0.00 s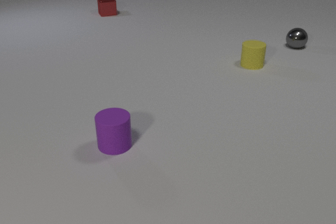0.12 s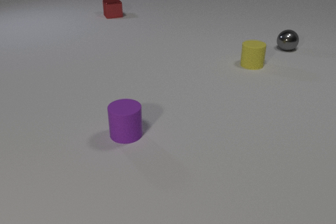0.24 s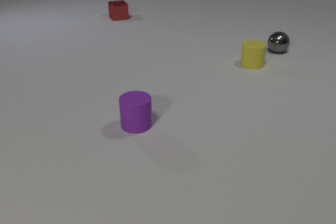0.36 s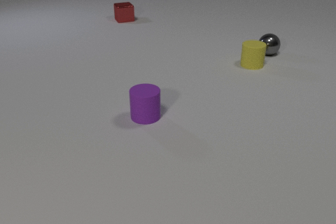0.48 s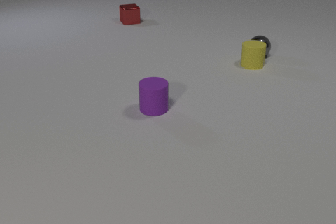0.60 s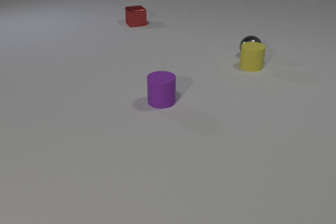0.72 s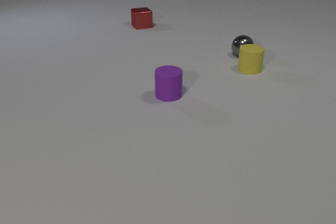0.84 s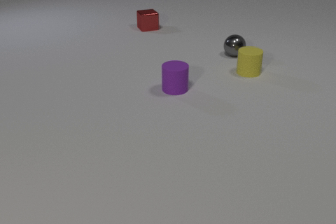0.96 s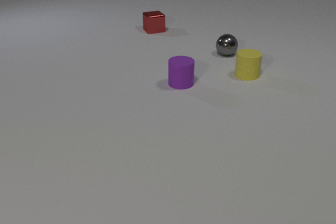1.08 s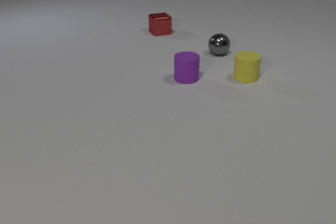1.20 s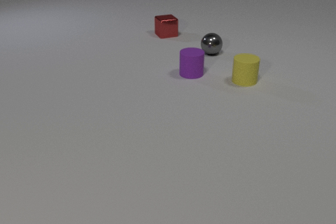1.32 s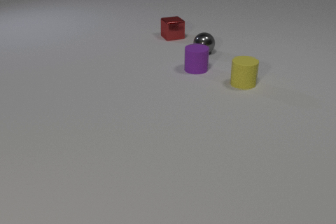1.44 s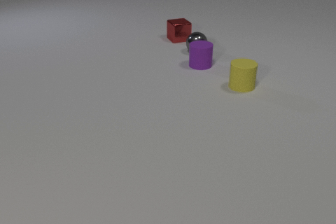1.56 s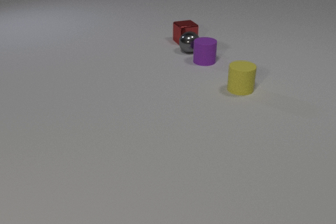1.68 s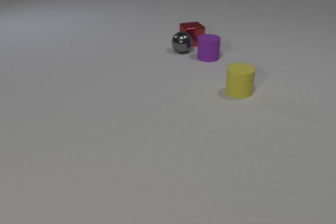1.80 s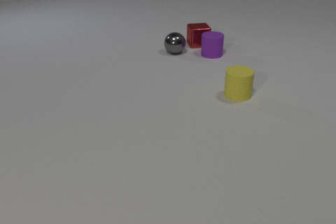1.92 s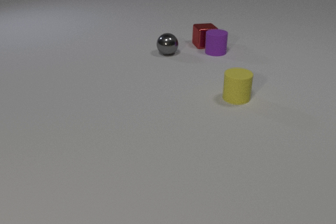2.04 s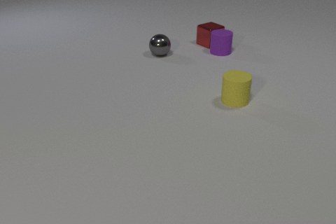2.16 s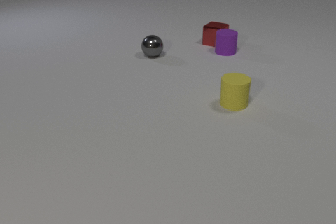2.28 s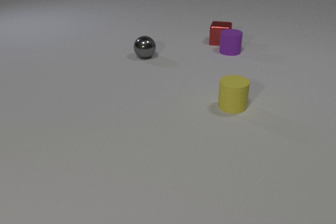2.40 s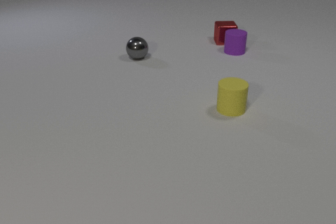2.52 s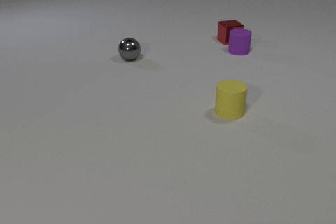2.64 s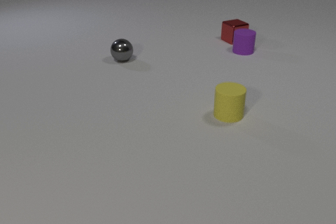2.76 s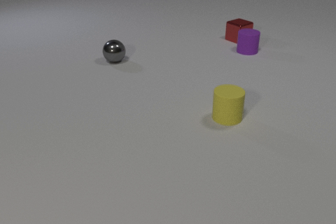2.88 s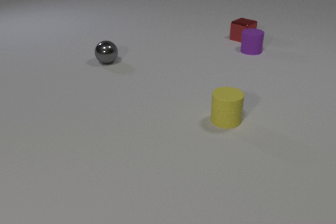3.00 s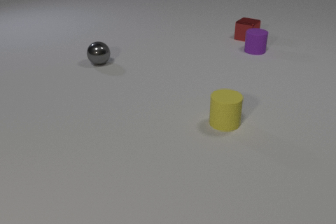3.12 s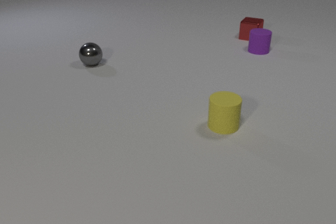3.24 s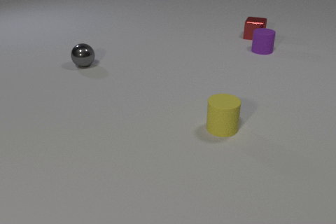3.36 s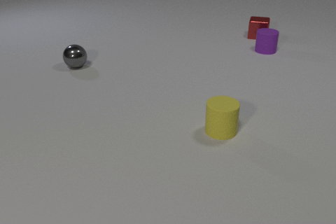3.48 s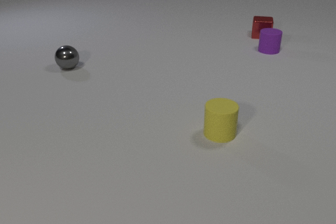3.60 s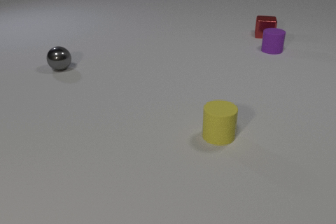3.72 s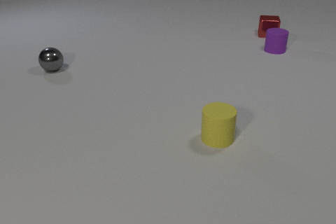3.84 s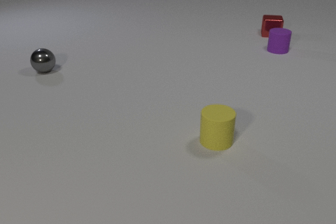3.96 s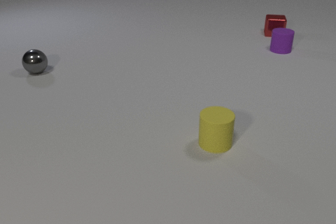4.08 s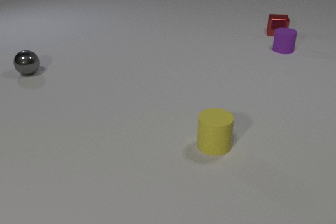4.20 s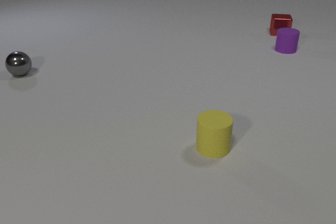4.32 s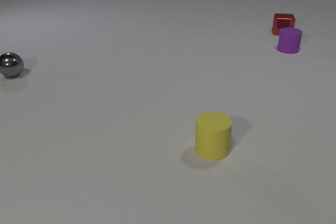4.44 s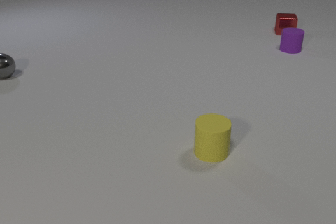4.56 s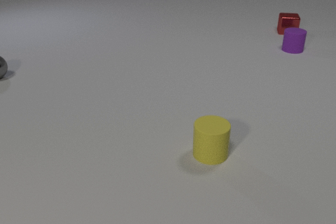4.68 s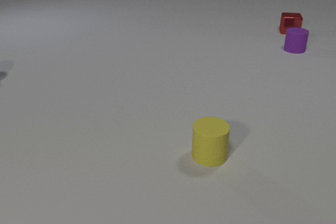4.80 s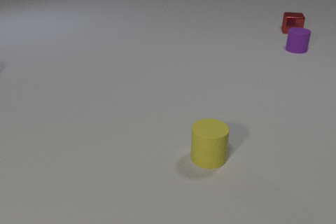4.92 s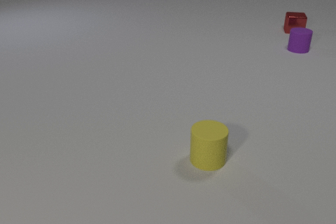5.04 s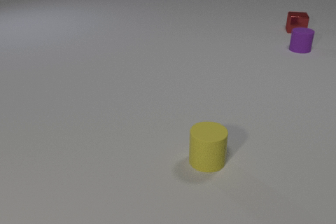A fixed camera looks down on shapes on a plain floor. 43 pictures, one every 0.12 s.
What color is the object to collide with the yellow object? gray.
How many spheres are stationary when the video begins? 0.
How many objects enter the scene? 0.
0.00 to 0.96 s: The gray metal sphere rolls to the left and toward the camera. The purple rubber cylinder slides away from the camera and to the right. The red metal cube slides toward the camera and to the right. The yellow rubber cylinder slides toward the camera. The gray metal sphere and the yellow rubber cylinder collide.
0.96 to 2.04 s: The gray metal sphere rolls to the left. The purple rubber cylinder slides away from the camera and to the right. The red metal cube slides to the right and toward the camera. The yellow rubber cylinder slides toward the camera. The gray metal sphere and the red metal cube collide. The purple rubber cylinder and the red metal cube collide.
2.04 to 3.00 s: The gray metal sphere rolls to the left. The purple rubber cylinder slides to the right. The red metal cube slides to the right and away from the camera, spins so that its near face slides to the right, counterclockwise seen from above. The yellow rubber cylinder slides toward the camera.
3.00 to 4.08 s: The gray metal sphere rolls to the left. The purple rubber cylinder slides to the right. The red metal cube slides to the right and away from the camera, spins counterclockwise seen from above by about 30 degrees, its near face sliding to the right. The yellow rubber cylinder slides toward the camera.
4.08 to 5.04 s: The gray metal sphere rolls to the left, leaves at the left edge. The purple rubber cylinder slides to the right and away from the camera. The red metal cube slides to the right and away from the camera. The yellow rubber cylinder slides toward the camera.
